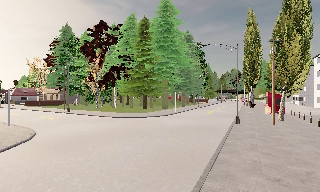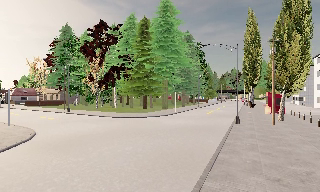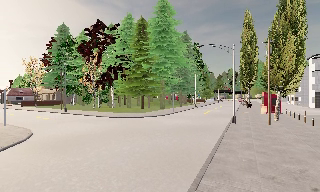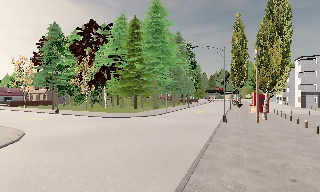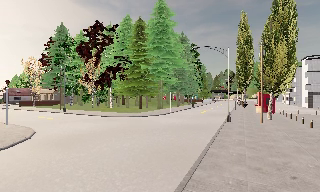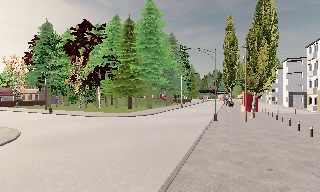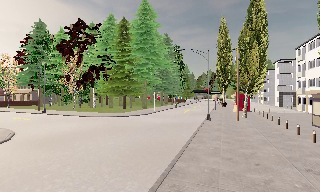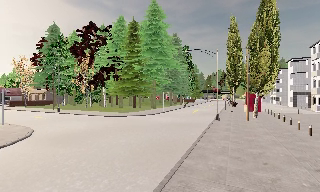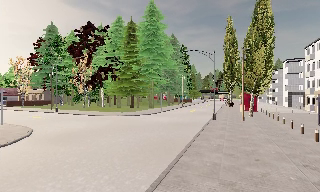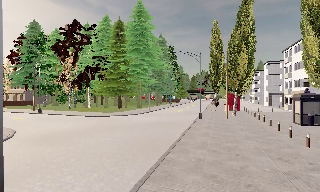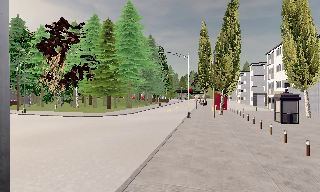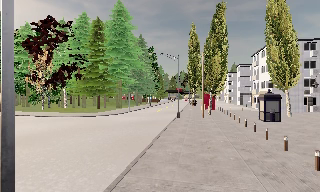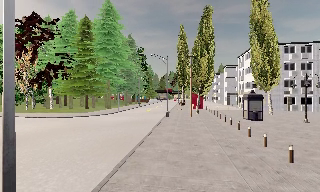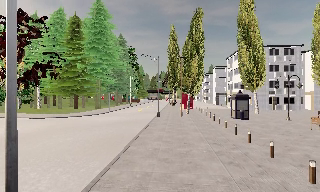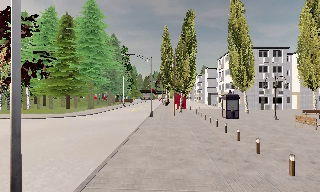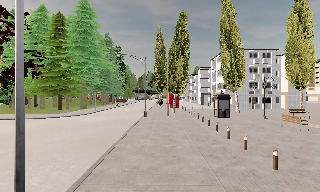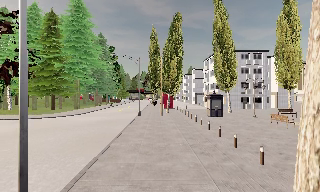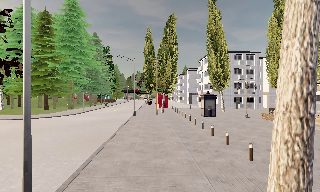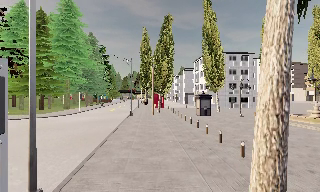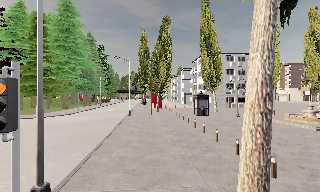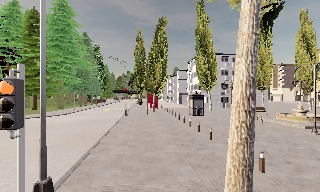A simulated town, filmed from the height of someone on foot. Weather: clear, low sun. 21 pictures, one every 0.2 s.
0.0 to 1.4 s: The camera travels backward, about 1.5 m, so what stands in front gets smaller. It gains speed.
1.4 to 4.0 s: The camera pans to its right, which is clockwise from overhead, by about 30 degrees. It travels backward, about 3.5 m.
The film runs backward here.
